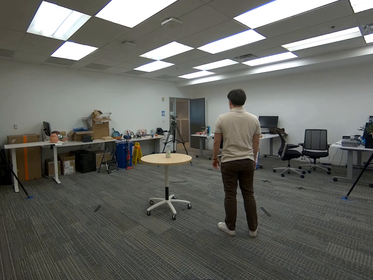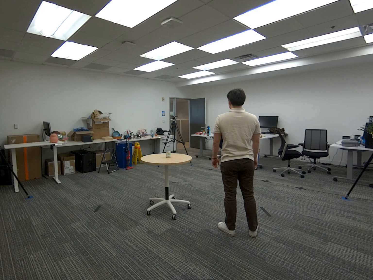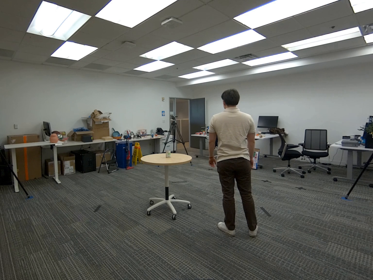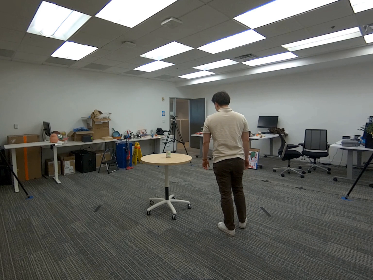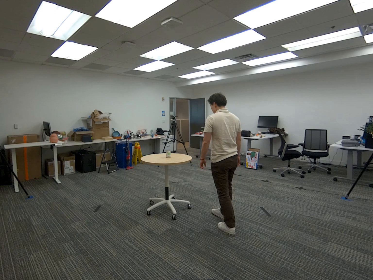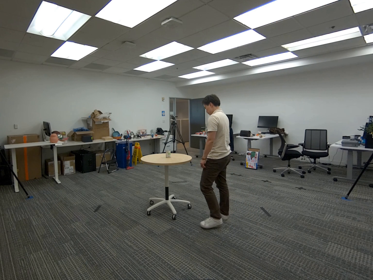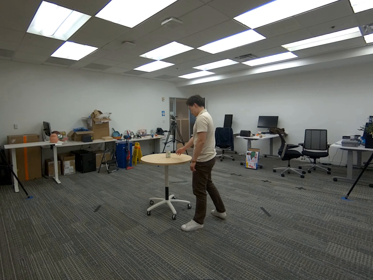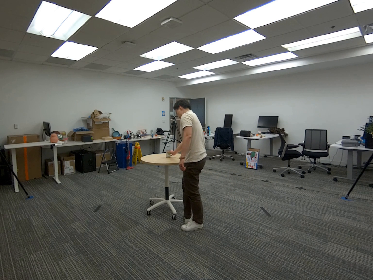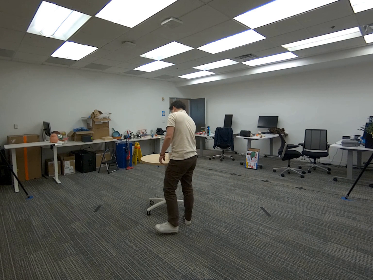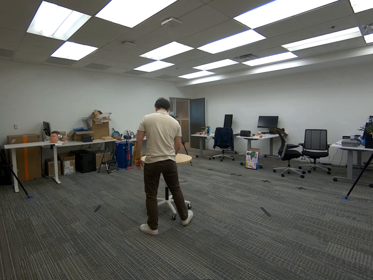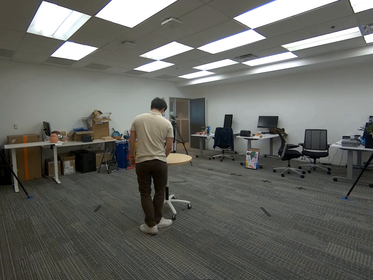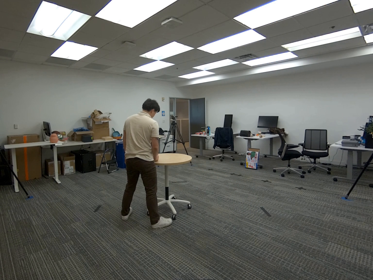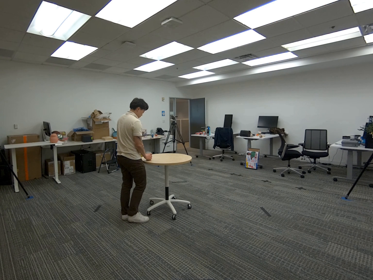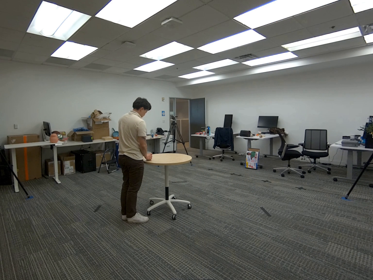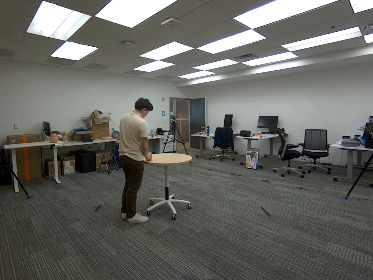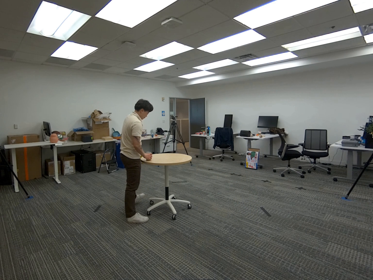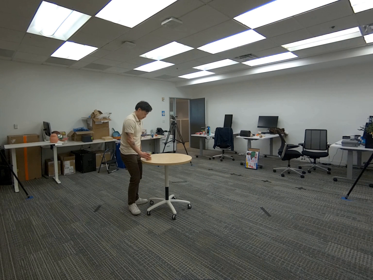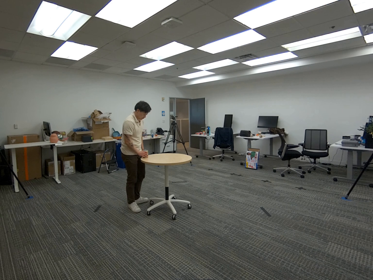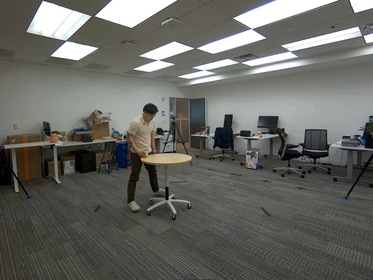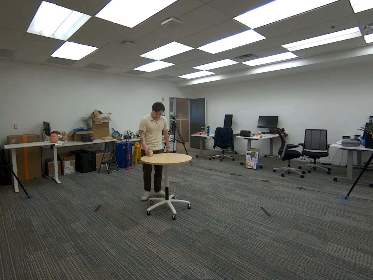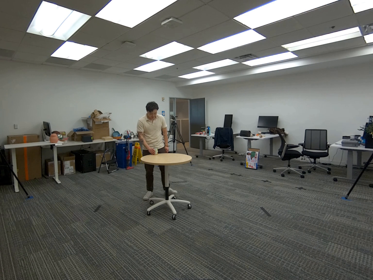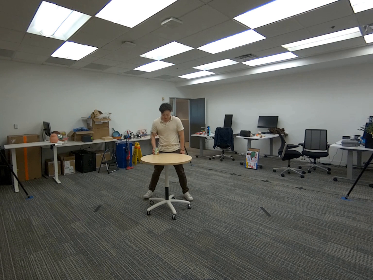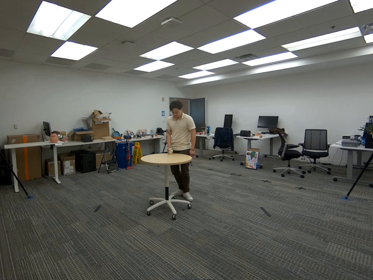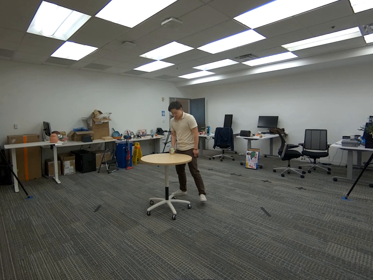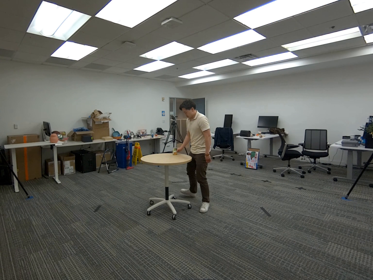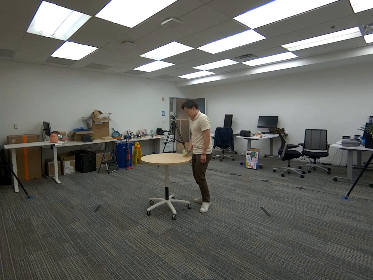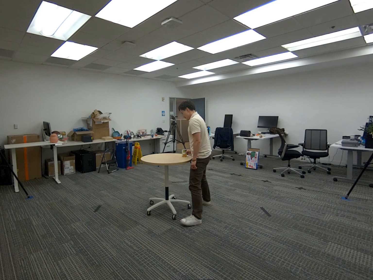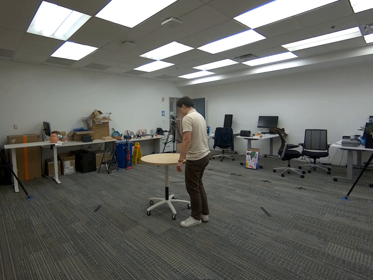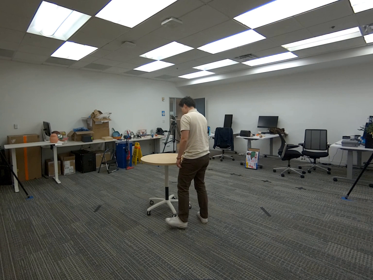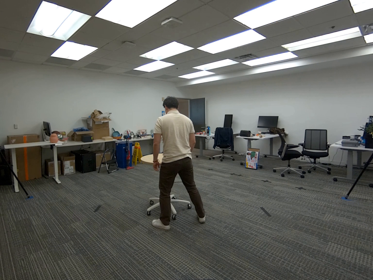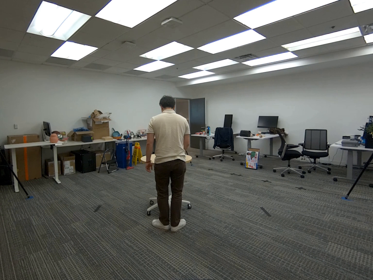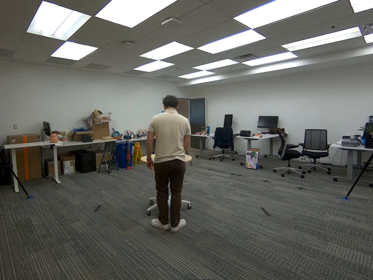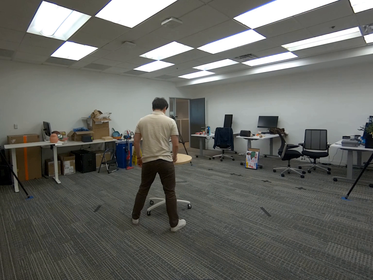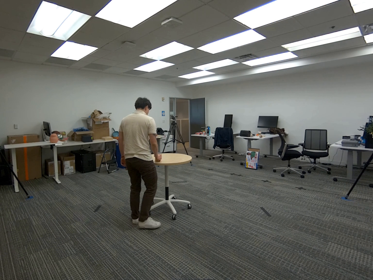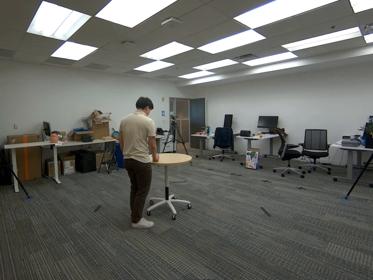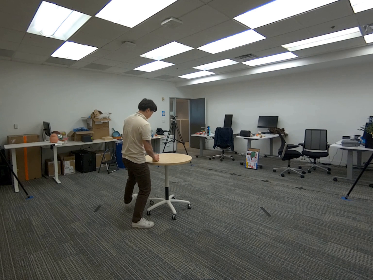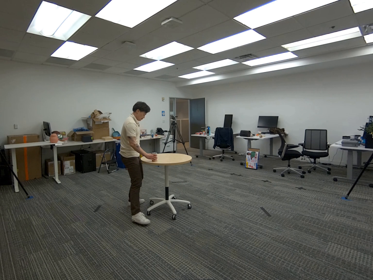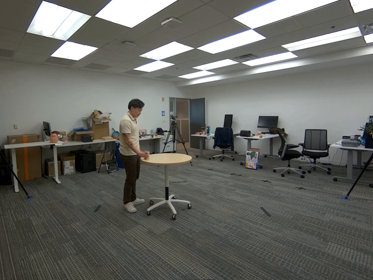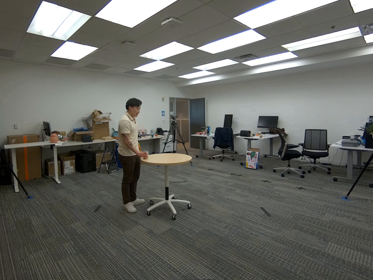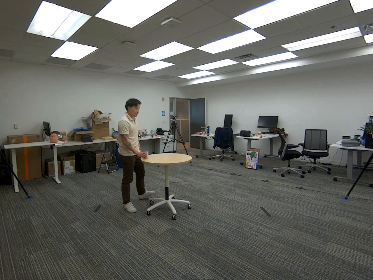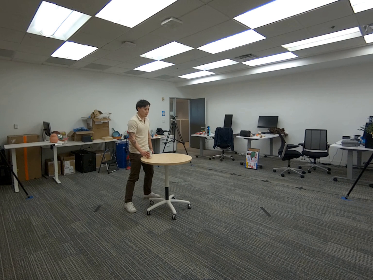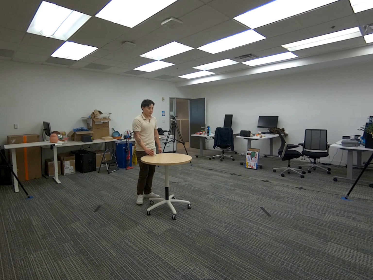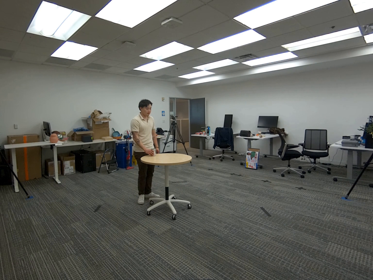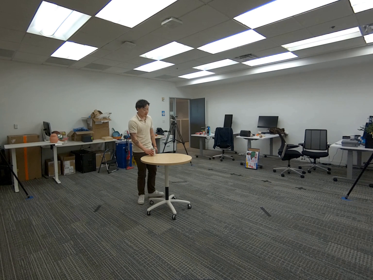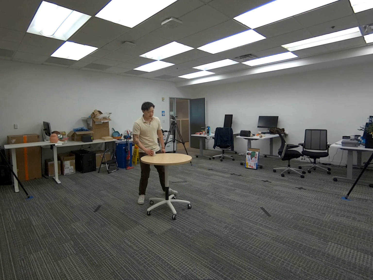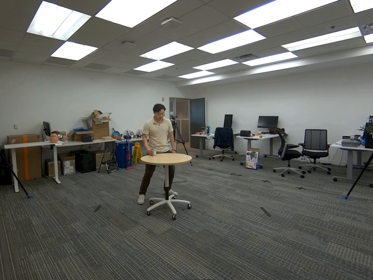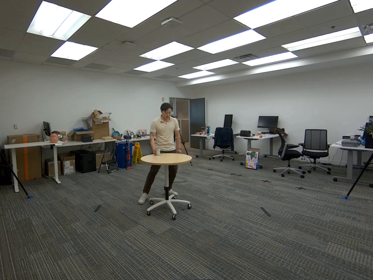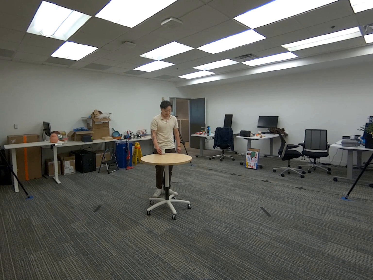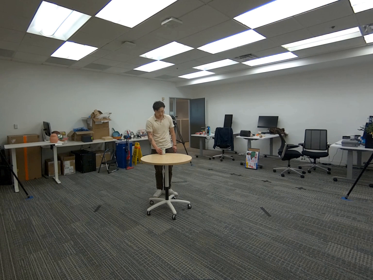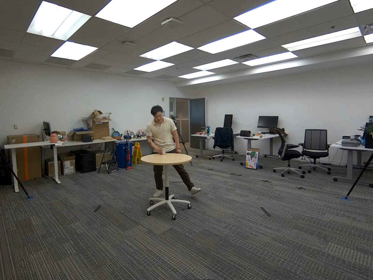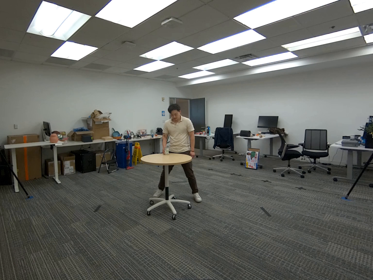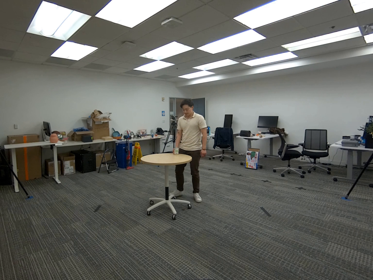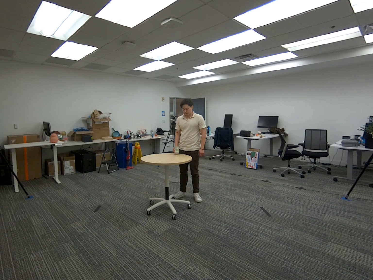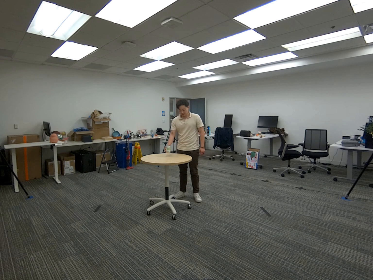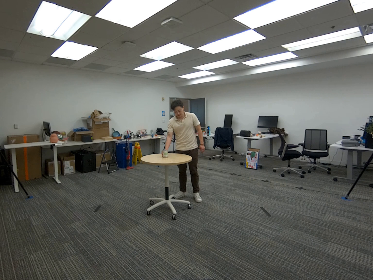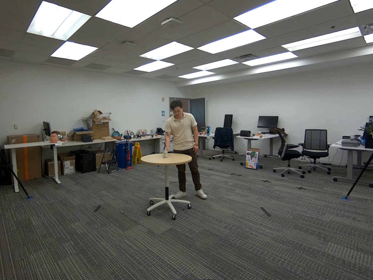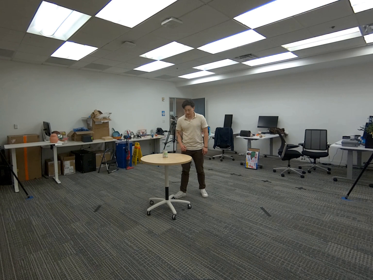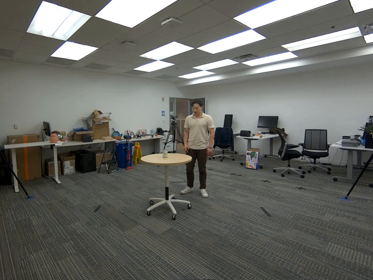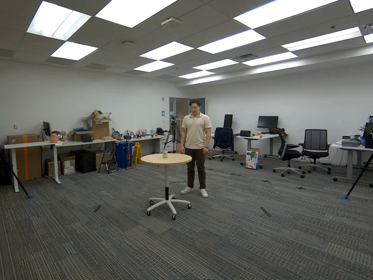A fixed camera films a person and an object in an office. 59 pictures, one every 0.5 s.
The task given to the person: Walk over to the corn can on the round table and pull the corn can towards you. Continue to pull the can towards you as you move around the table. Place the corn can in the center of the table when complete.
